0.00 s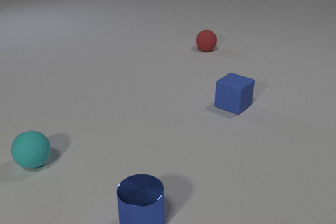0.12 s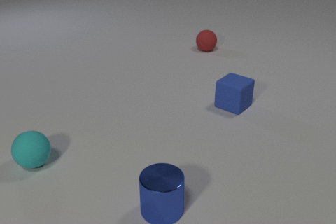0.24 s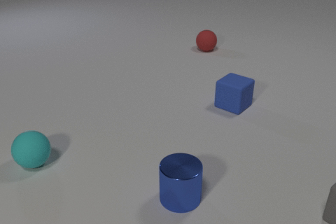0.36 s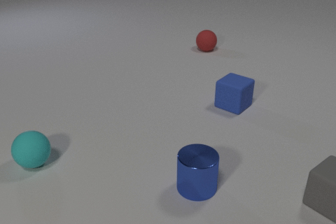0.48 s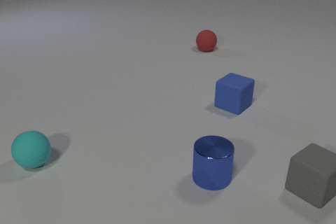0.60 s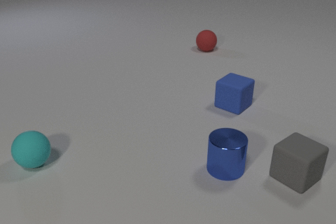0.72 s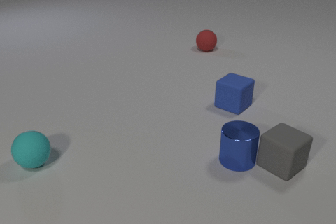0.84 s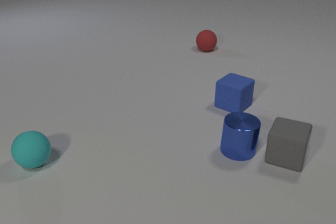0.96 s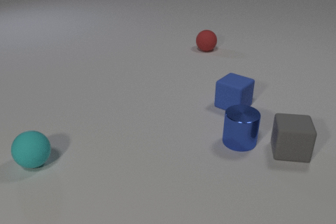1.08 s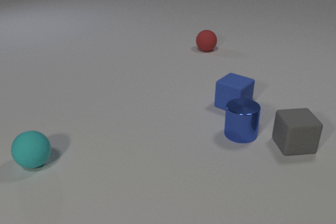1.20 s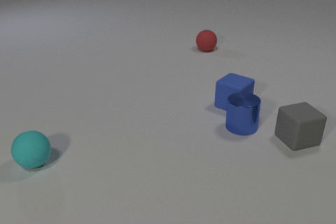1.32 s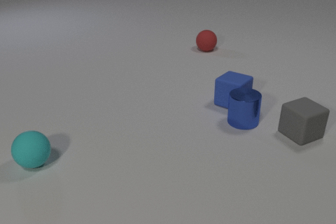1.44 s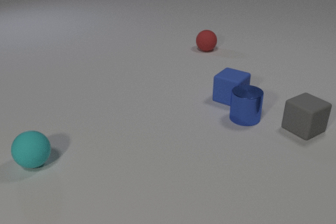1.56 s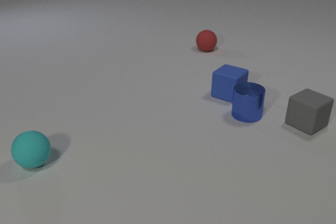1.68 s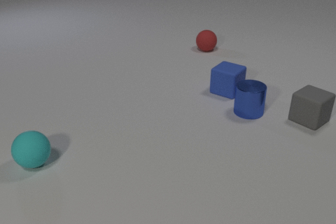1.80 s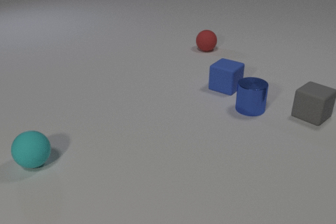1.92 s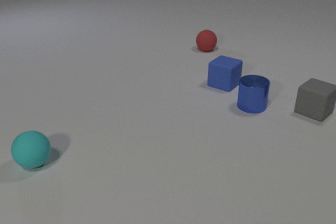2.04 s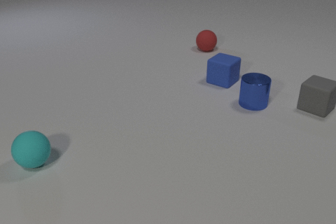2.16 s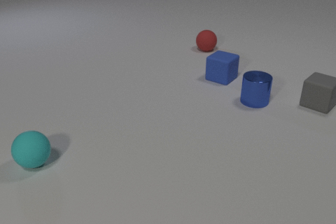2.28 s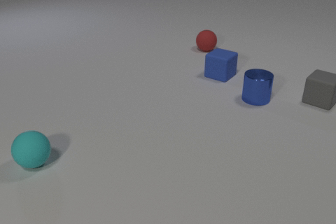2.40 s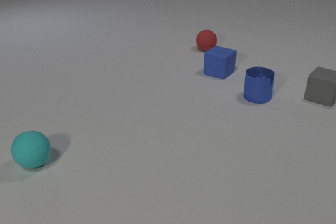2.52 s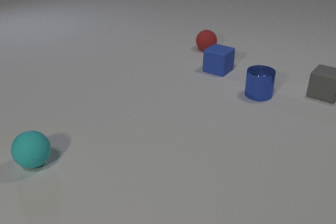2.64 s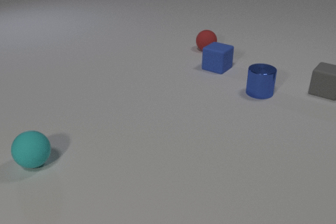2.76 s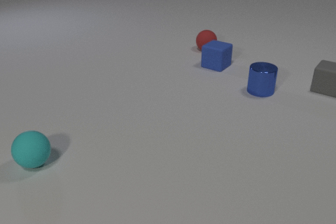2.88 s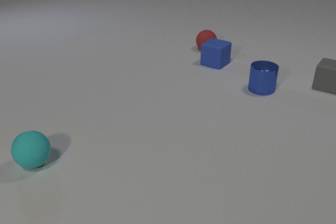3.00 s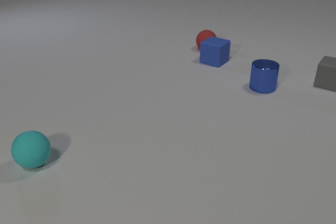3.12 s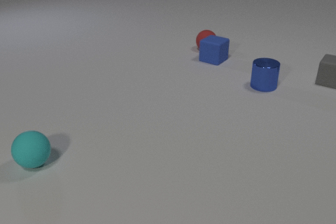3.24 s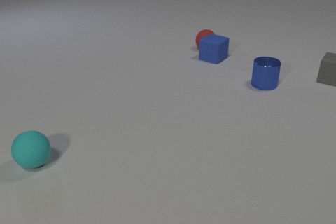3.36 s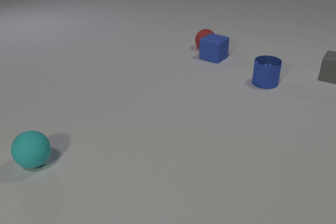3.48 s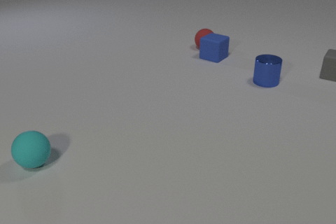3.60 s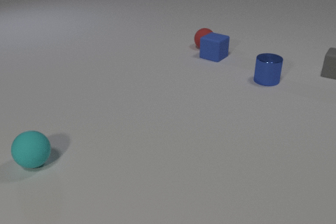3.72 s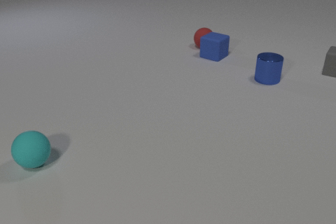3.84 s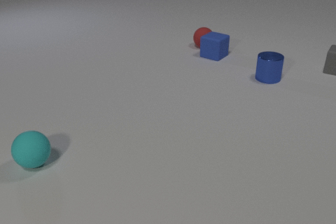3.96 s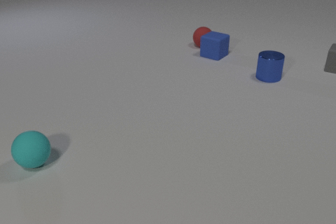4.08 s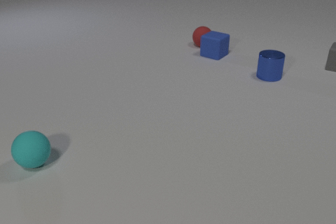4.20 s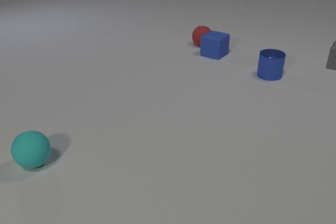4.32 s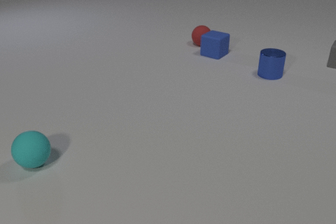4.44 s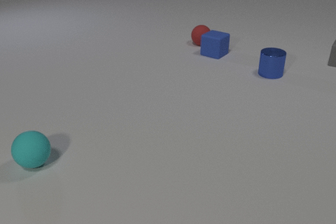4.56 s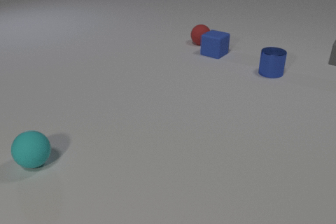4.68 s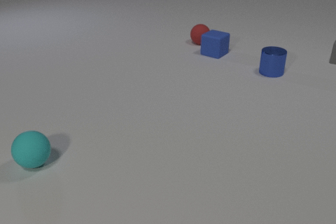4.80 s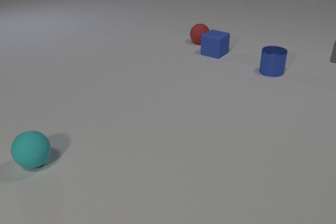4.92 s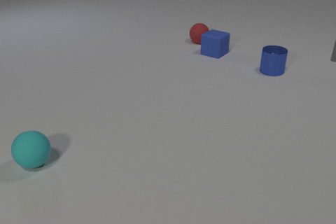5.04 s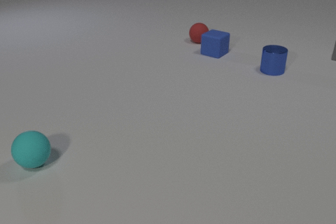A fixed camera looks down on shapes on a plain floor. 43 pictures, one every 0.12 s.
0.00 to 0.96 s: The gray rubber cube comes in at the right edge, slides away from the camera and to the left, spins so that its near face slides to the right, counterclockwise seen from above. The blue metal cylinder slides away from the camera and to the right. The gray rubber cube and the blue metal cylinder collide.
0.96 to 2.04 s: The gray rubber cube slides away from the camera, spins so that its near face slides to the right, counterclockwise seen from above. The blue metal cylinder slides away from the camera. The blue rubber cube slides away from the camera. The blue metal cylinder and the blue rubber cube collide.
2.04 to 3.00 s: The gray rubber cube slides away from the camera. The blue metal cylinder slides away from the camera. The blue rubber cube slides away from the camera.
3.00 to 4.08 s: The gray rubber cube slides away from the camera. The blue metal cylinder slides away from the camera. The blue rubber cube slides away from the camera. The red rubber sphere rolls away from the camera. The blue rubber cube and the red rubber sphere collide.
4.08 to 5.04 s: The gray rubber cube slides away from the camera. The blue metal cylinder slides away from the camera. The blue rubber cube slides away from the camera. The red rubber sphere rolls away from the camera.
What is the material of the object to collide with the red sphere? rubber.
What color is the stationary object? cyan.
What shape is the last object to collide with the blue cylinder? cube.
